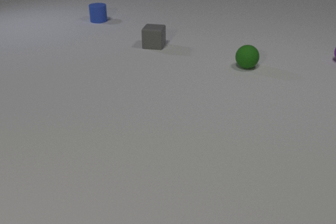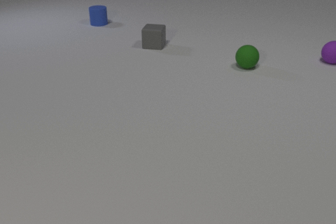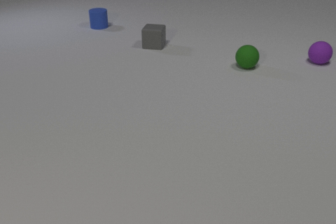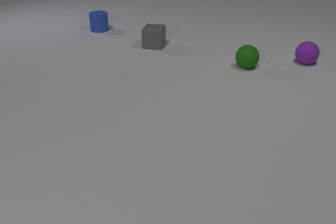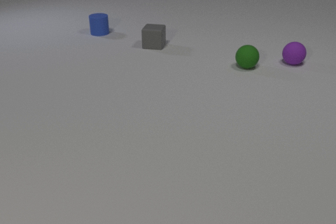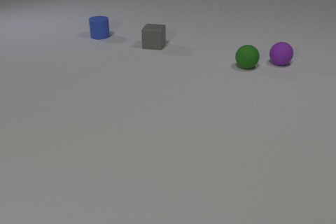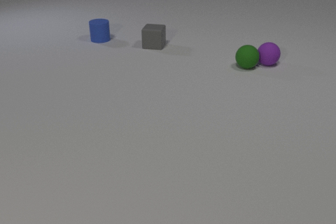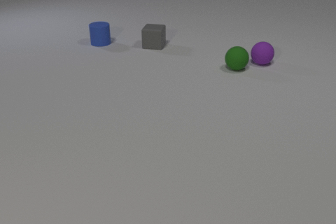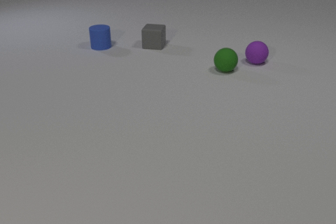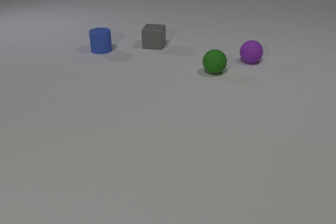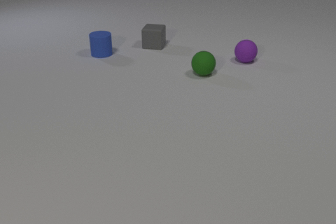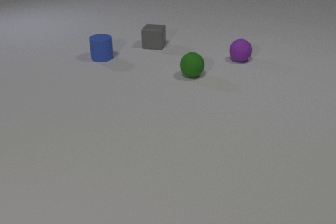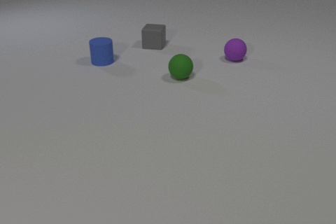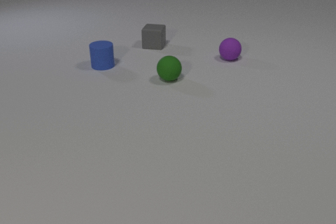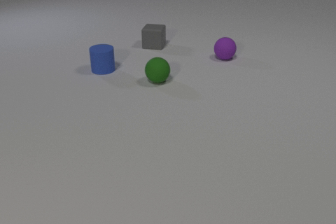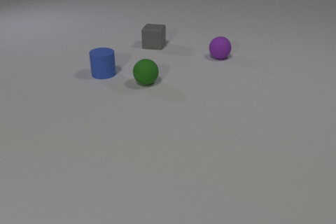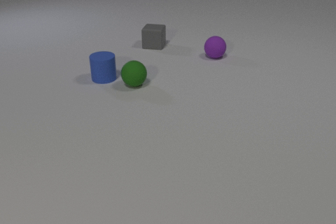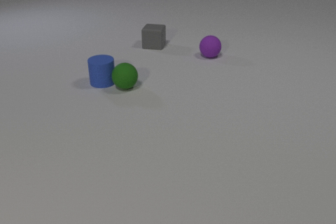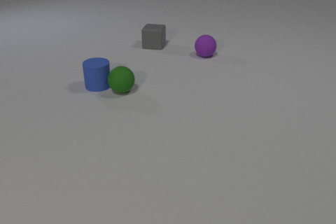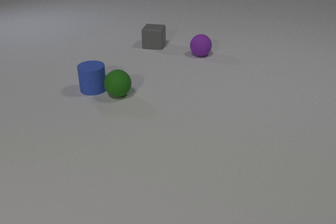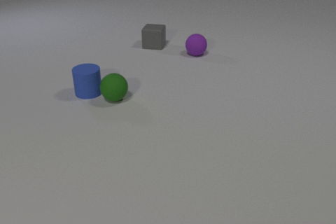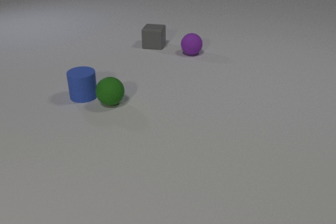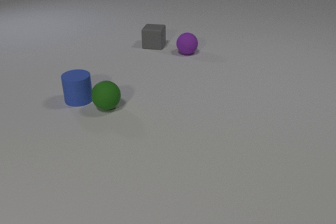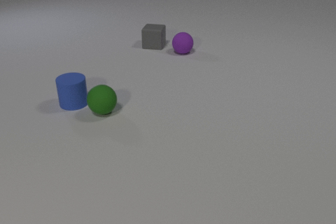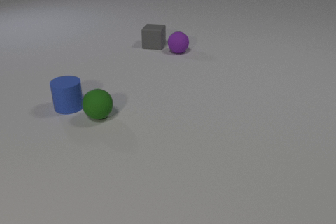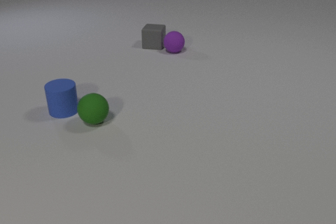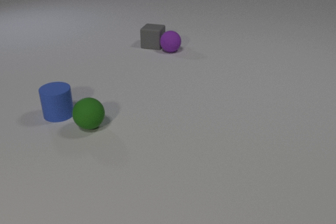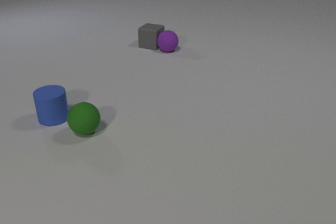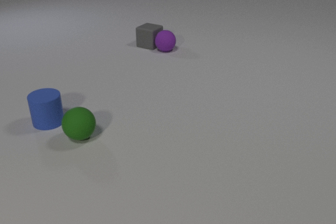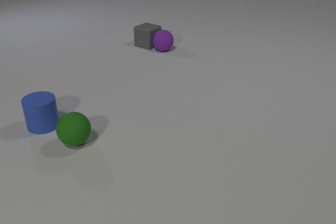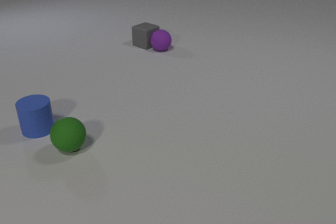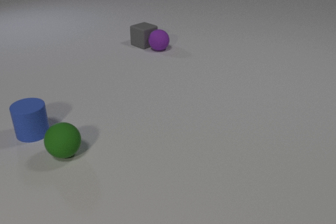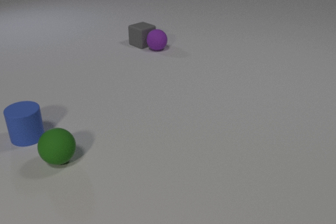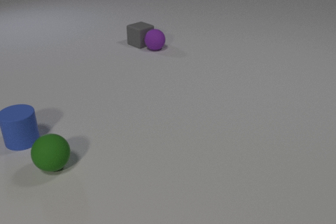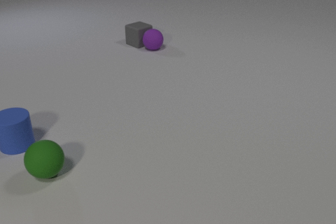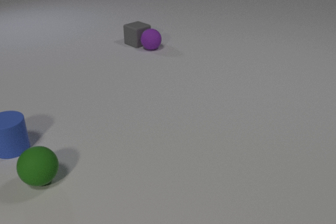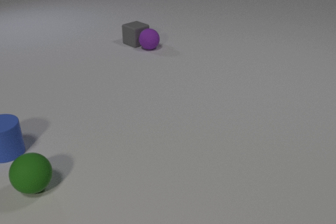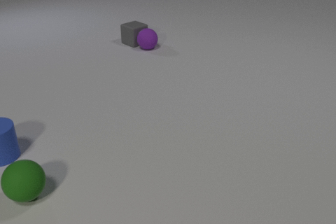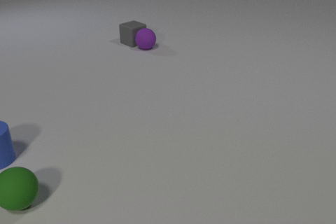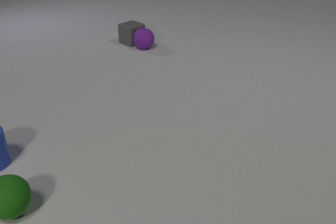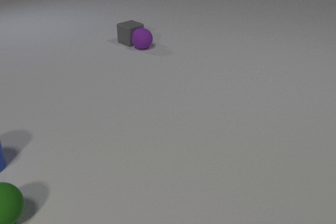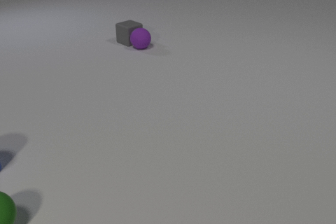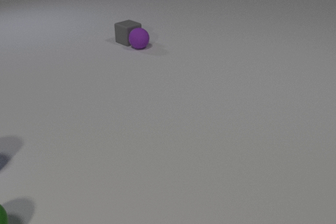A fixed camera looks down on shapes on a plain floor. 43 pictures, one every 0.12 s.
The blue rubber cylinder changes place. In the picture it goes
toward the camera.
The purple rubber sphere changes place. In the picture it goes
to the left.
0.00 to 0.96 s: The purple rubber sphere rolls to the left. The green rubber sphere rolls to the left and toward the camera. The blue rubber cylinder slides toward the camera. The purple rubber sphere and the green rubber sphere collide.
0.96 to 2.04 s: The purple rubber sphere rolls to the left. The green rubber sphere rolls to the left and toward the camera. The blue rubber cylinder slides toward the camera. The green rubber sphere and the blue rubber cylinder collide.
2.04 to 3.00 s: The purple rubber sphere rolls to the left. The green rubber sphere rolls toward the camera and to the left. The blue rubber cylinder slides toward the camera and to the left.
3.00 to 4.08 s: The purple rubber sphere rolls to the left. The green rubber sphere rolls toward the camera and to the left. The gray rubber cube slides to the left and away from the camera, spins clockwise seen from above by about 30 degrees, its near face sliding to the left. The blue rubber cylinder slides toward the camera and to the left. The purple rubber sphere and the gray rubber cube collide.
4.08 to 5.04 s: The purple rubber sphere rolls to the left. The green rubber sphere rolls toward the camera and to the left. The gray rubber cube slides to the left and away from the camera. The blue rubber cylinder slides to the left and toward the camera, leaves at the left edge.
What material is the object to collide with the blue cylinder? rubber.
What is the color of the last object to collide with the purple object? gray.
What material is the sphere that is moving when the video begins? rubber.
